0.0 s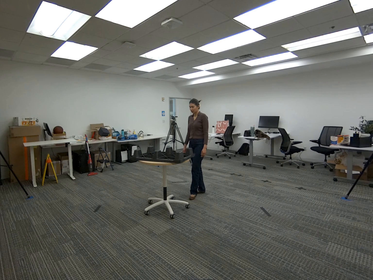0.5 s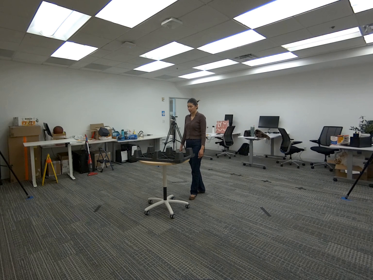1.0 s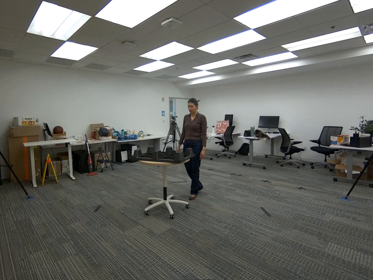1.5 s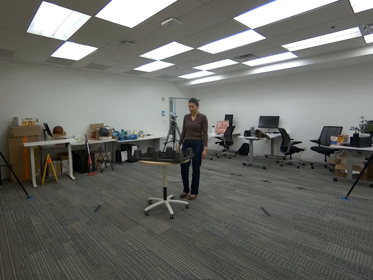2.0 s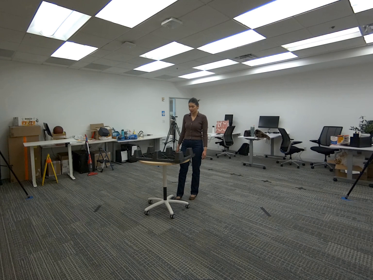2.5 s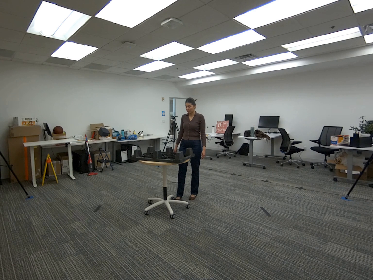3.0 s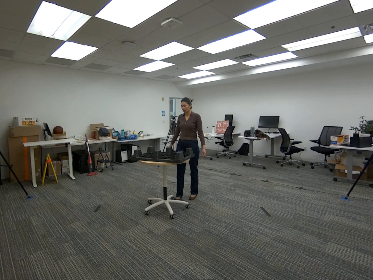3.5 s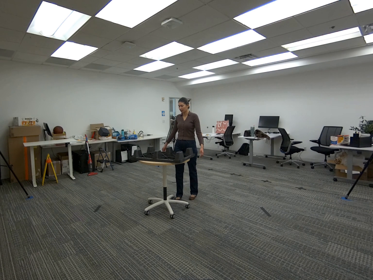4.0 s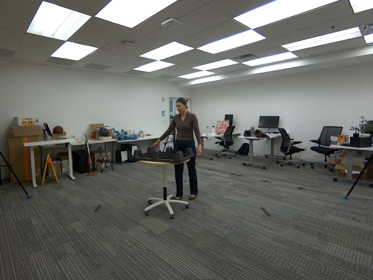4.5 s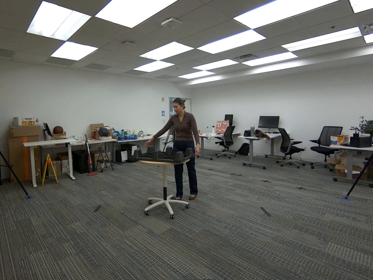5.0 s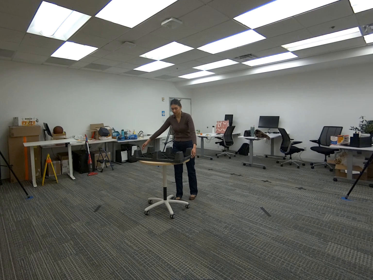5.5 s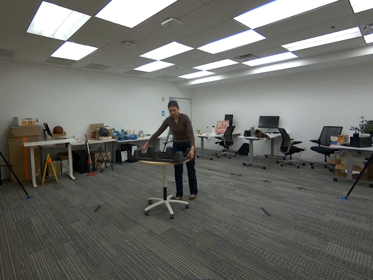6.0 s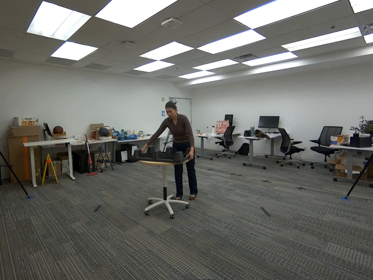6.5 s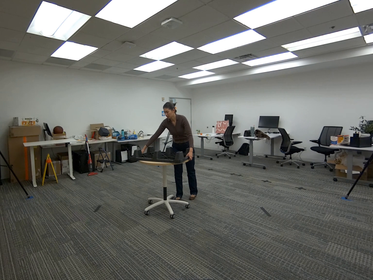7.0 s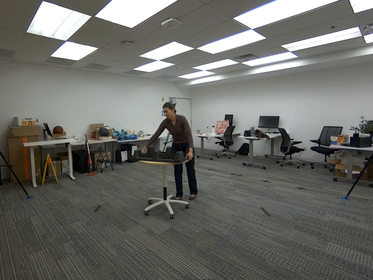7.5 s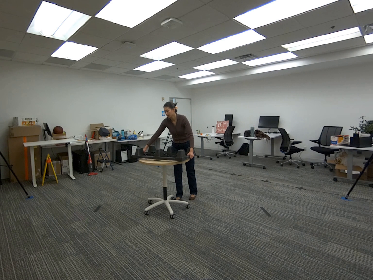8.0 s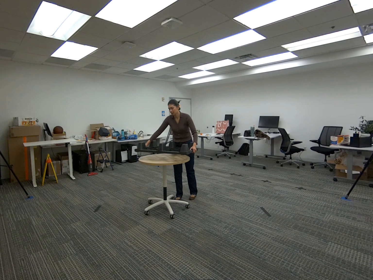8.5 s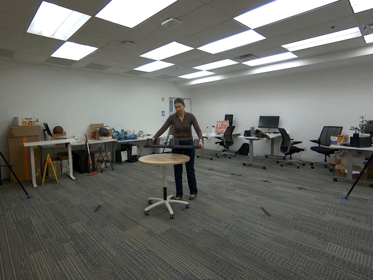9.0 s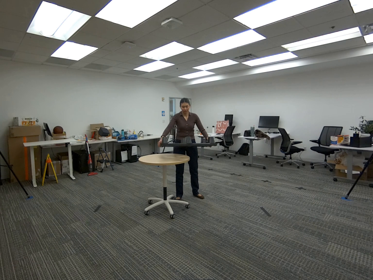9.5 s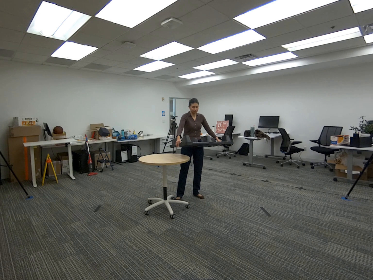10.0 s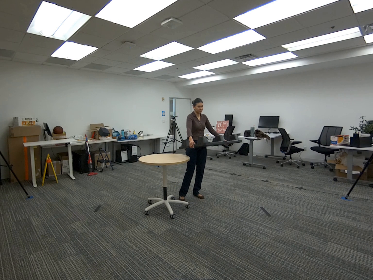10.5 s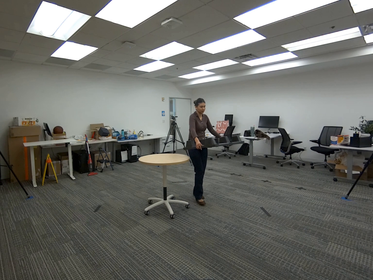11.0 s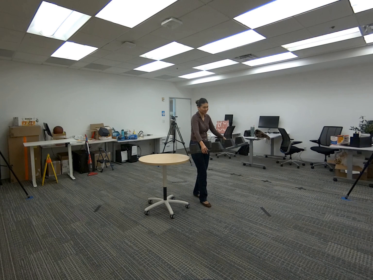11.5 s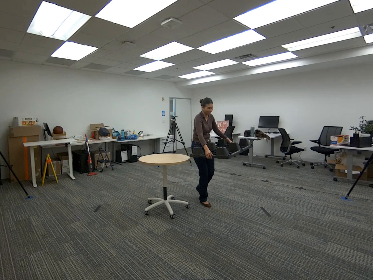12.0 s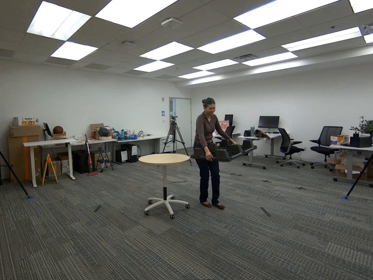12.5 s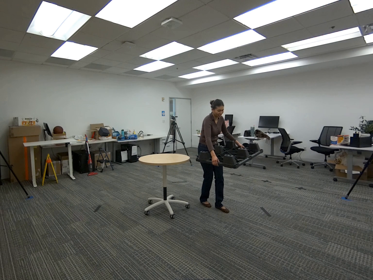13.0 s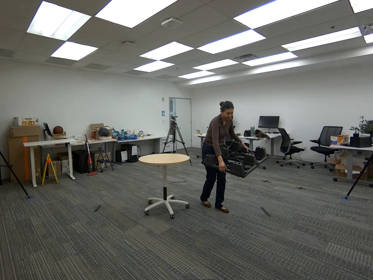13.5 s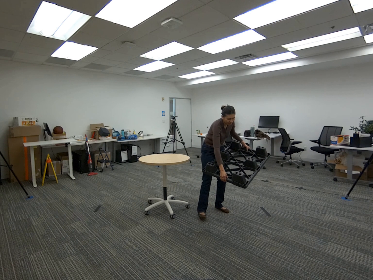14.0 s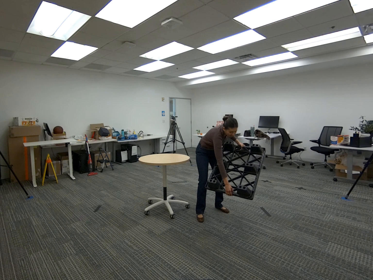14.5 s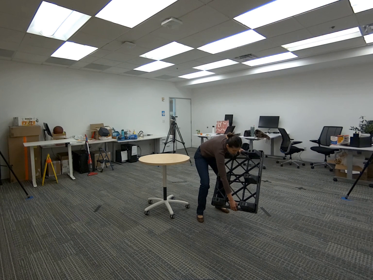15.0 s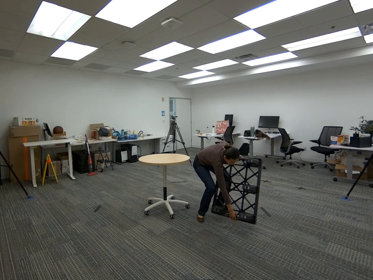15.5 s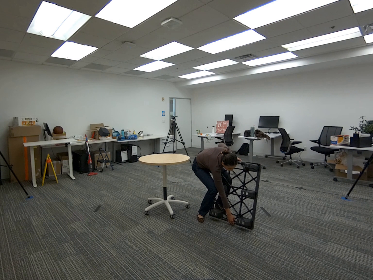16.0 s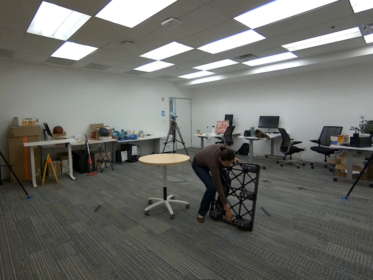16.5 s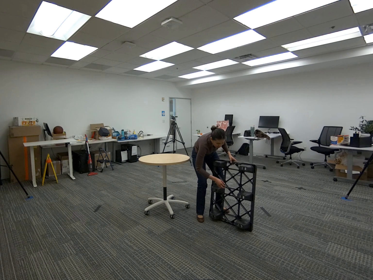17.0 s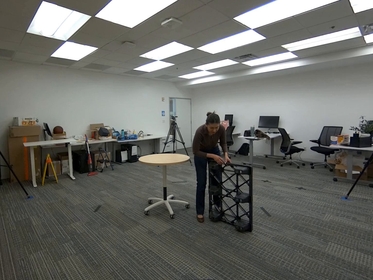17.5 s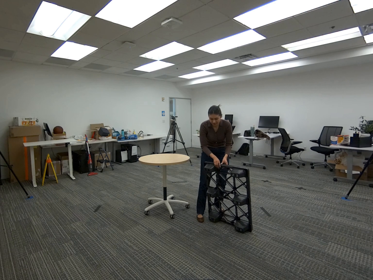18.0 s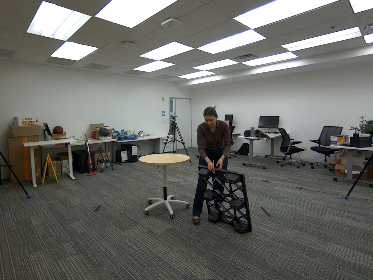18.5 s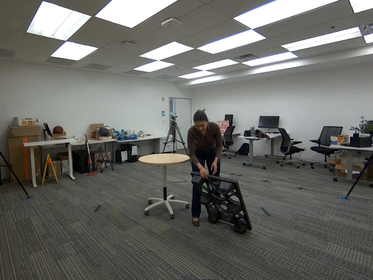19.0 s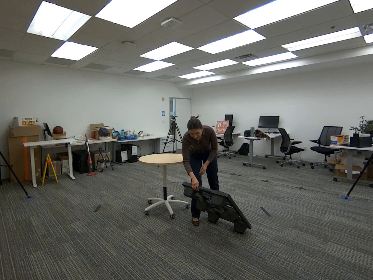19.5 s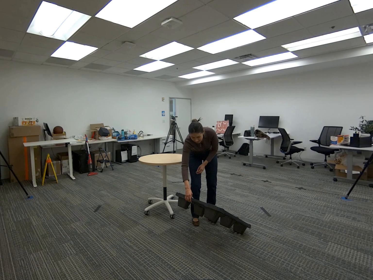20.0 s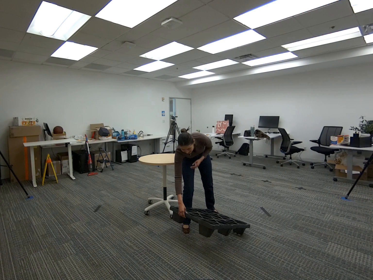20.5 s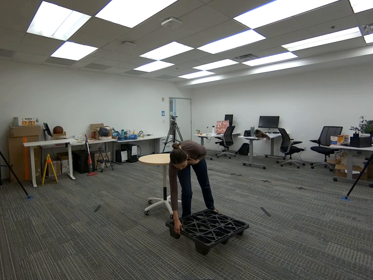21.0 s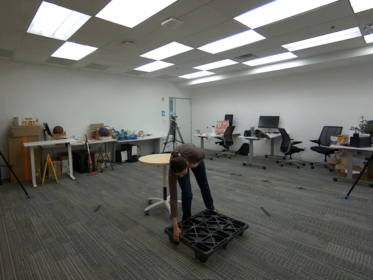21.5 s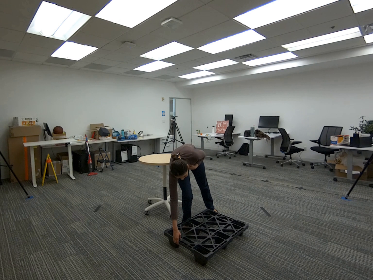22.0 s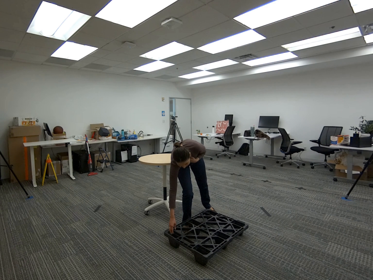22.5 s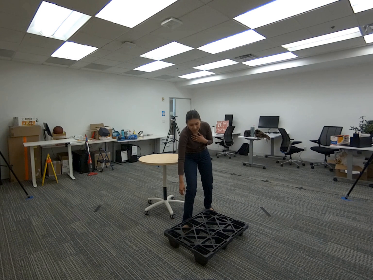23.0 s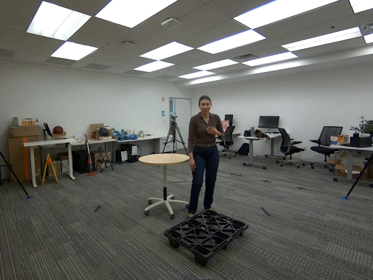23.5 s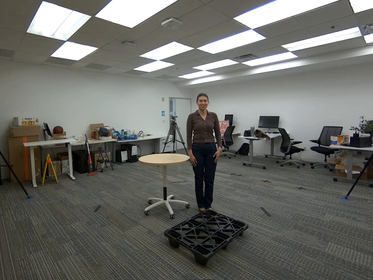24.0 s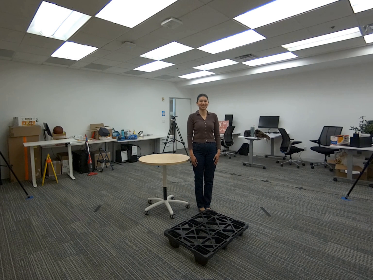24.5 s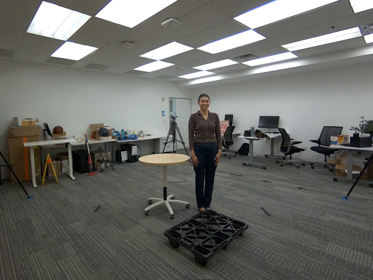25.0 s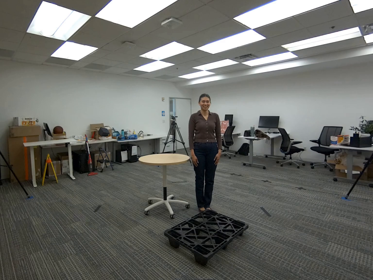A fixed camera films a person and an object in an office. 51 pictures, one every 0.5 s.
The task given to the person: Walk over to the platform on the ground and pick up the platform on the round table and place on the ground.
